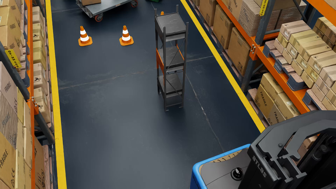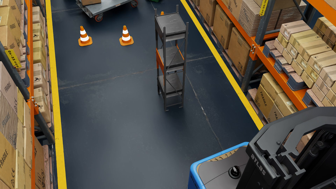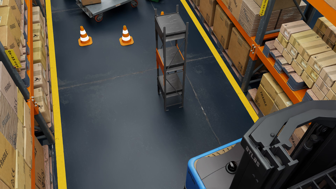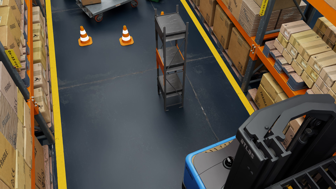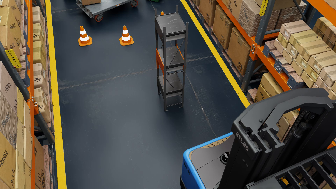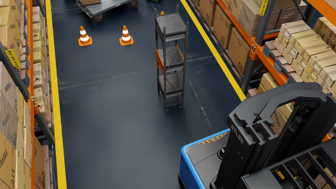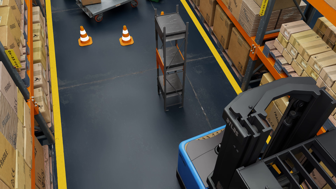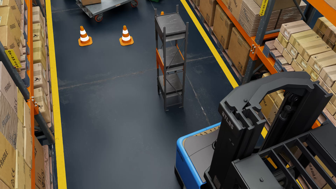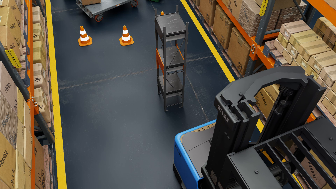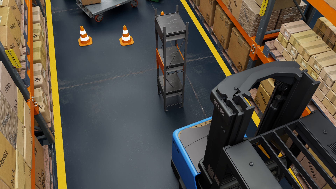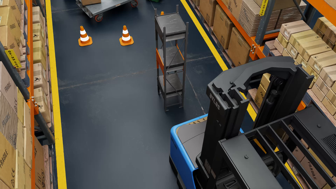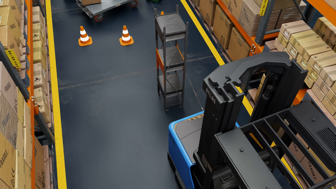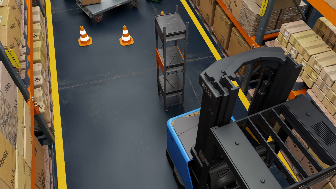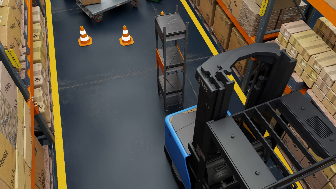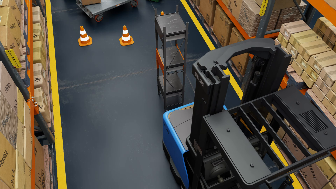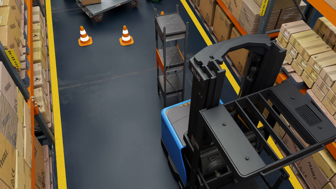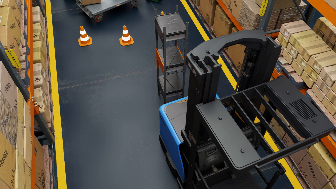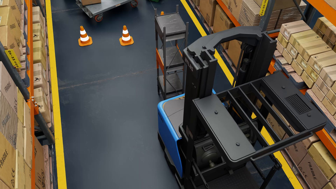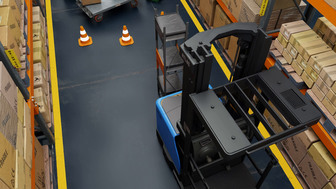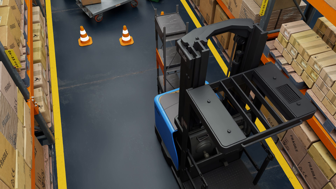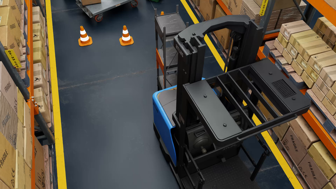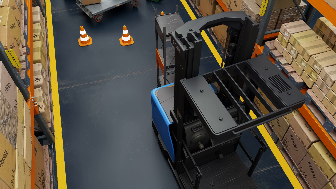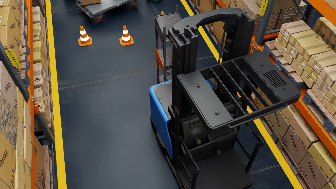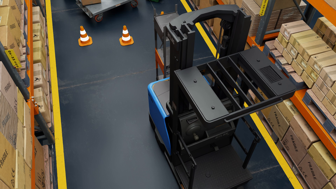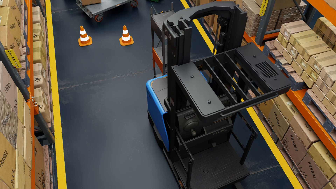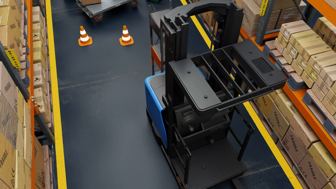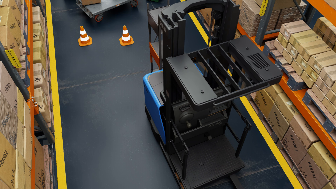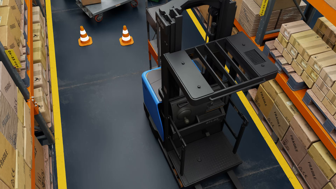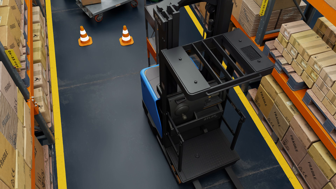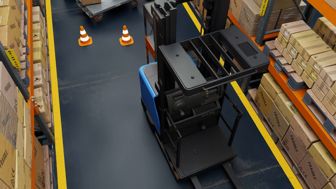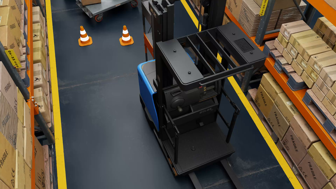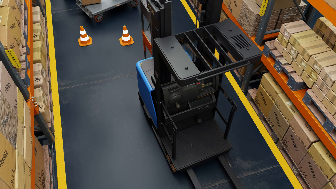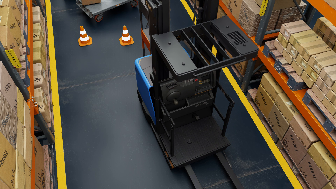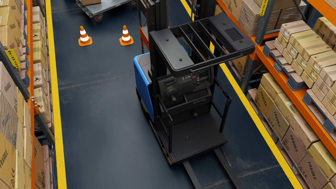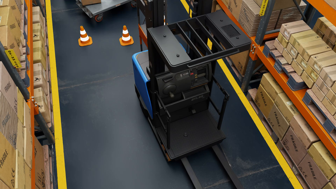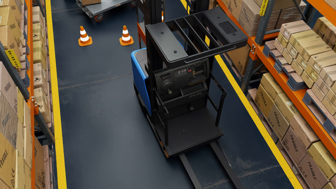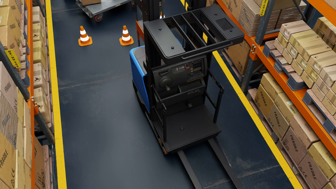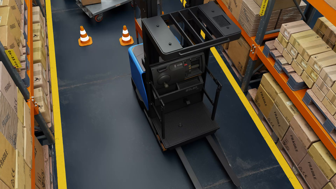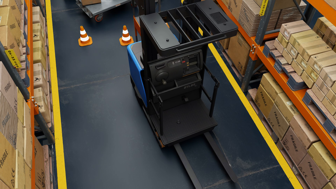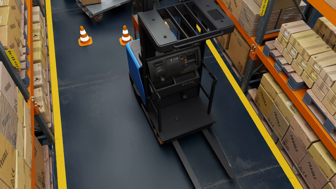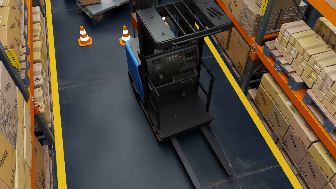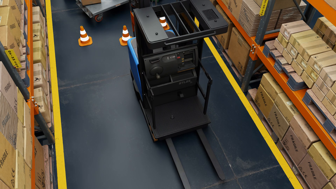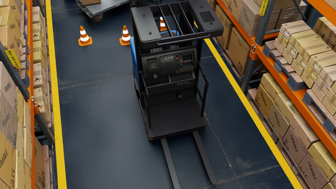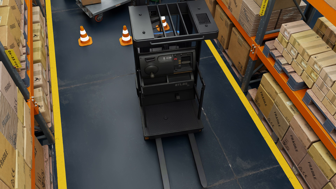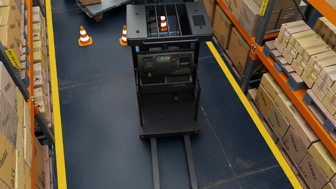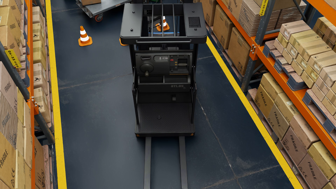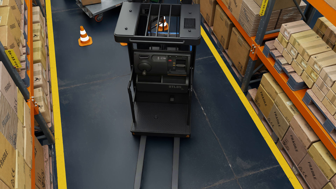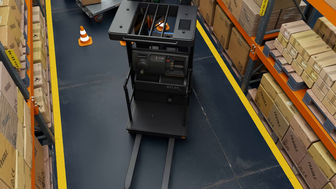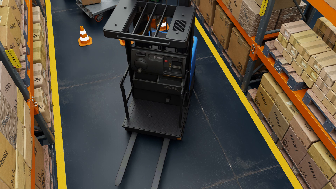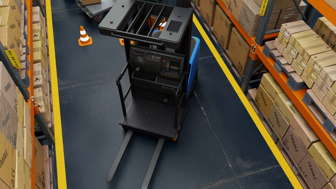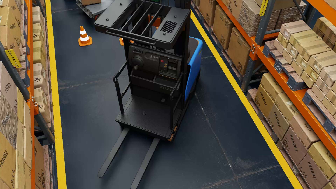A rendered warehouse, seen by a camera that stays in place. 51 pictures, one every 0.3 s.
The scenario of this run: A forklift runs into an object in its way.
